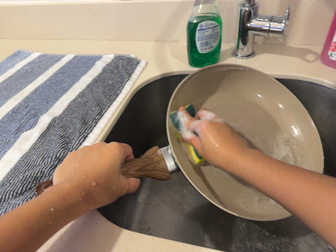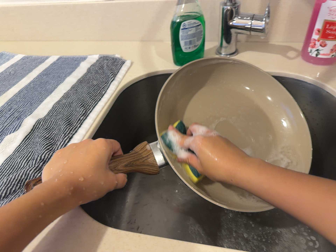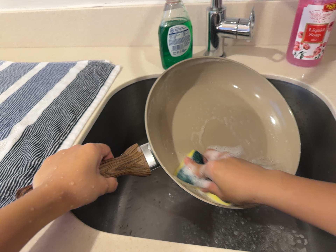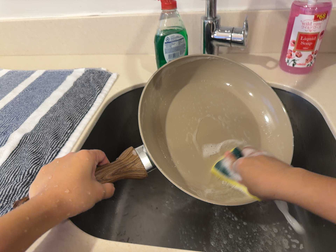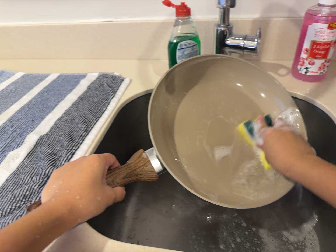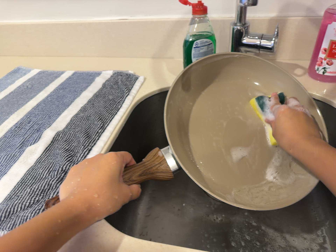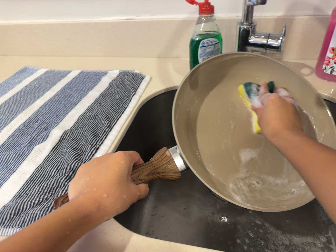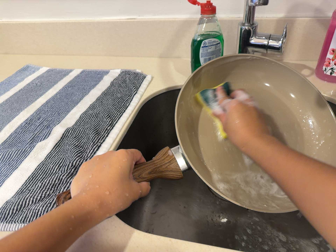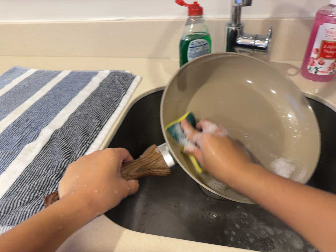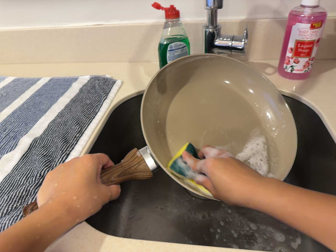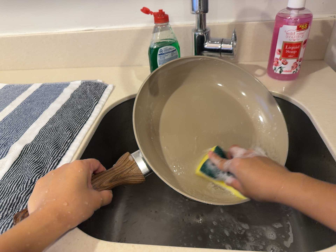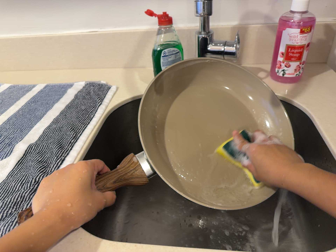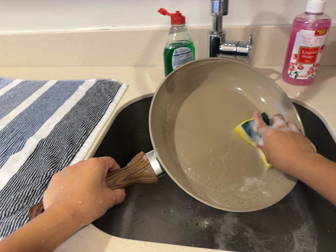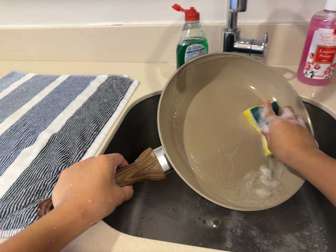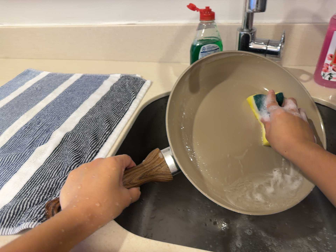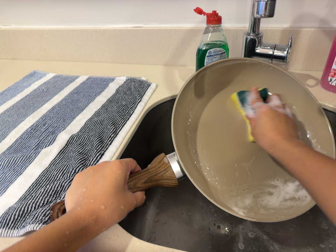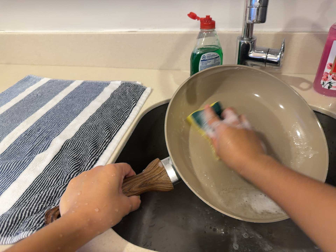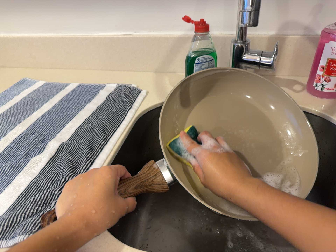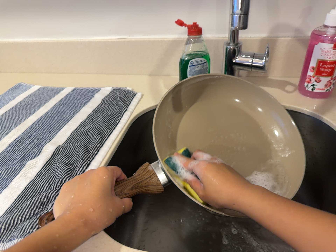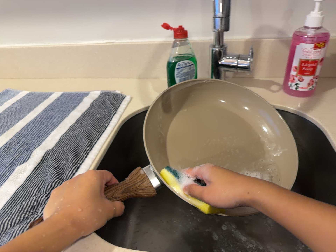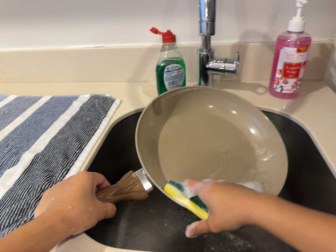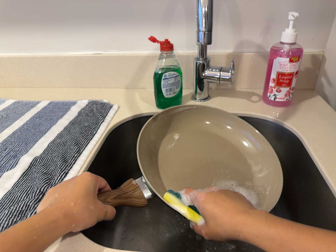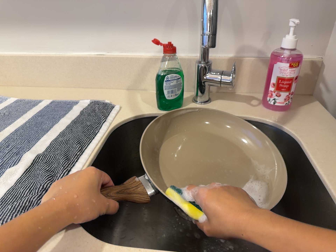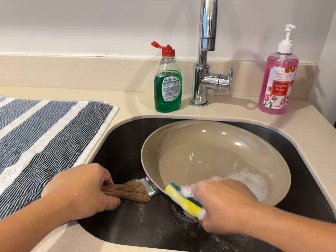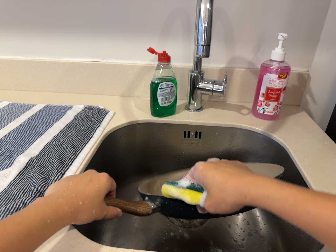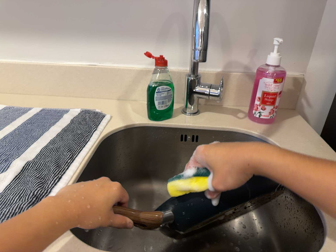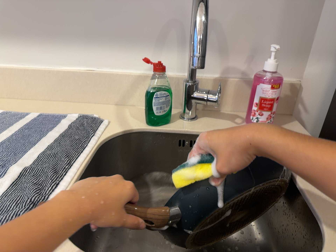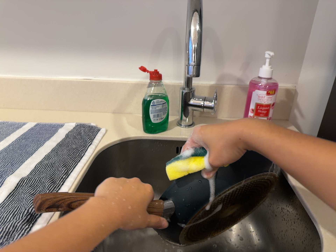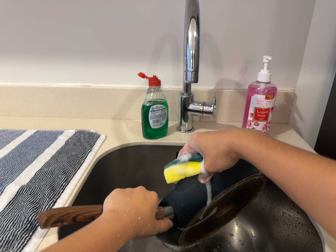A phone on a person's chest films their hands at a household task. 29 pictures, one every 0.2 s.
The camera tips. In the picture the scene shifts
downward.
0.0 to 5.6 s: The scene slides to the left, as the camera pans about 15 degrees to its right. It travels backward, about 9 cm, so what stands in front gets smaller. Its aim tips toward the top of its view by about 15 degrees, and the scene shifts downward.
The film runs forward here.
